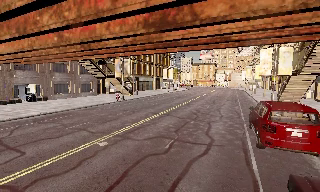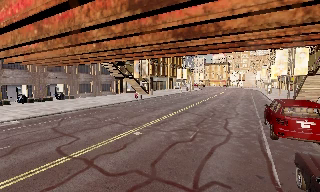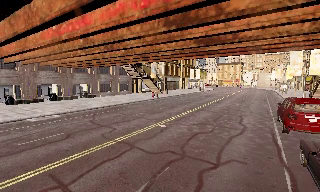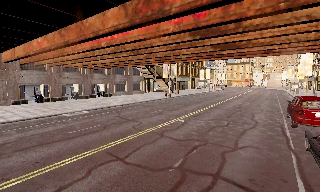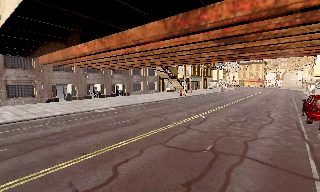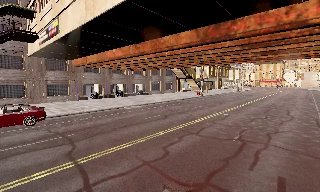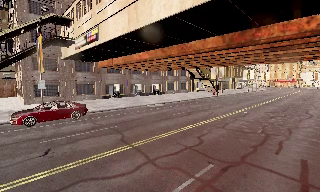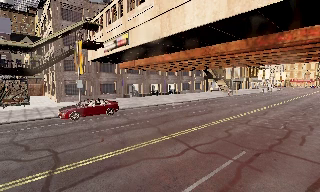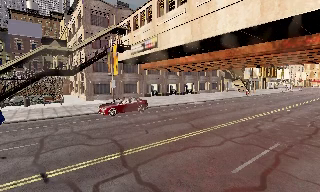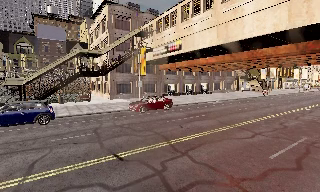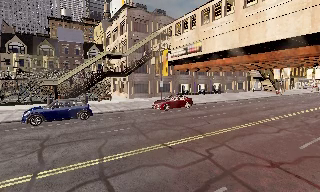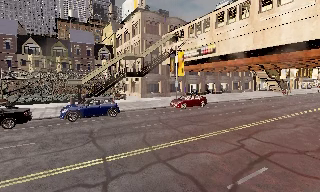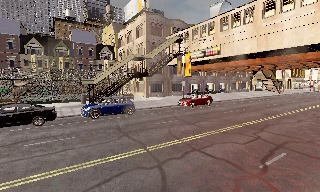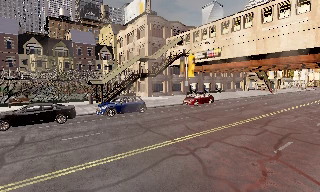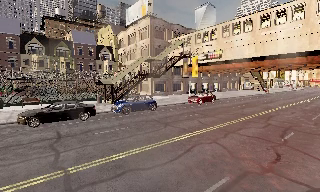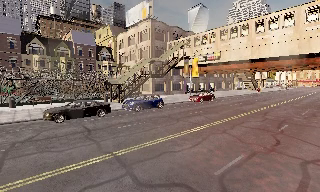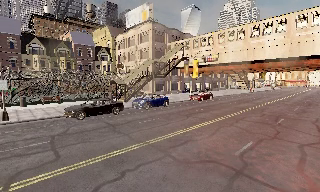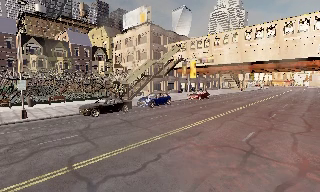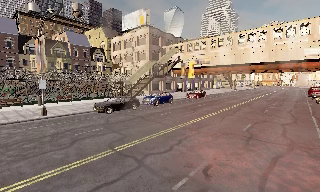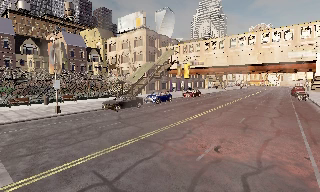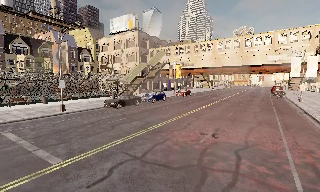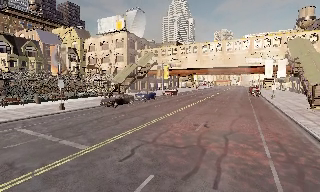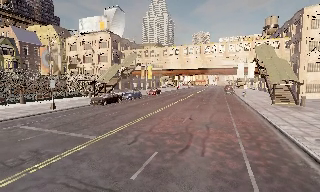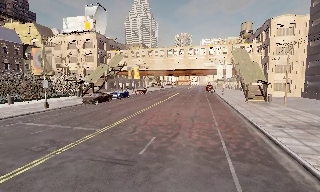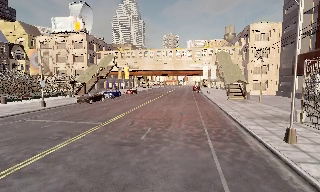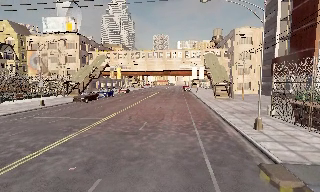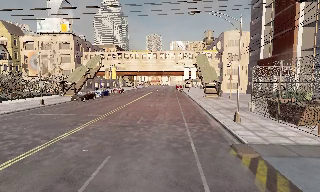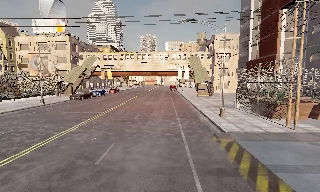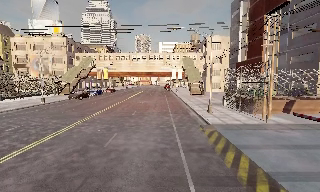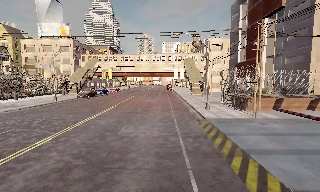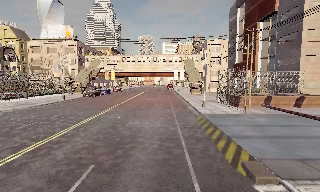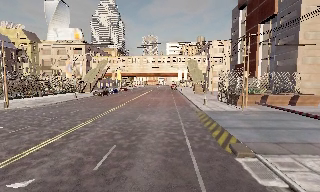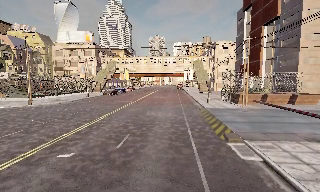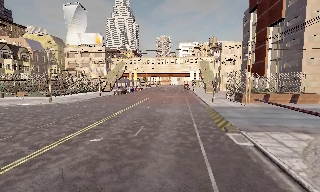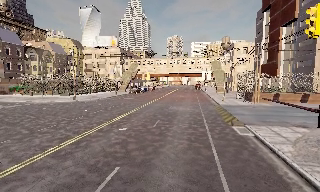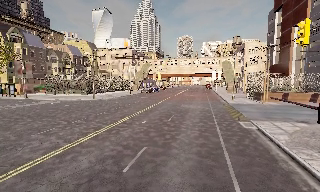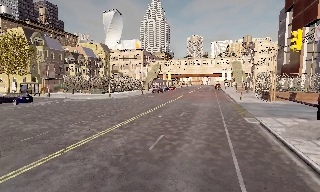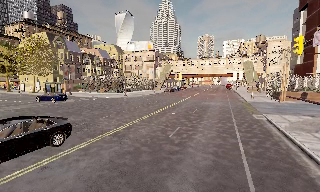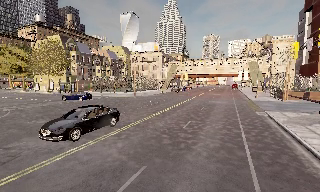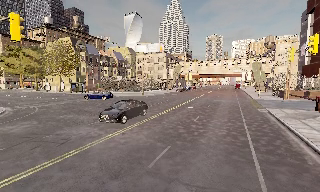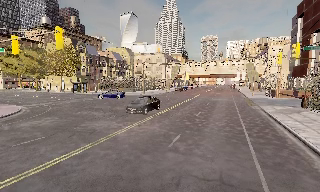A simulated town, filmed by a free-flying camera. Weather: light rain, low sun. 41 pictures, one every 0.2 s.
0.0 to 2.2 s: The scene slides to the right, as the camera pans about 35 degrees to its left. It travels to its left and backward, about 20 m, so close, fixed things drift to the right.
2.2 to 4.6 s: The camera pans to its right, which is clockwise from overhead, by about 45 degrees. It travels backward and to its left, about 25 m.
4.6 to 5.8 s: The camera swings to its right by about 15 degrees, and the scene slides to the left. It travels backward, about 10 m, so what stands in front gets smaller.
5.8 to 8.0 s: The scene slides to the right, as the camera pans about 20 degrees to its left. It travels backward, about 20 m, so what stands in front gets smaller.
The film runs backward here.
